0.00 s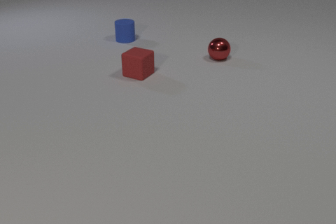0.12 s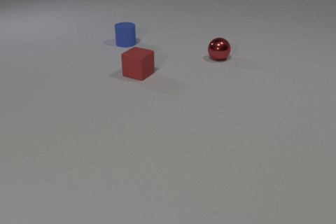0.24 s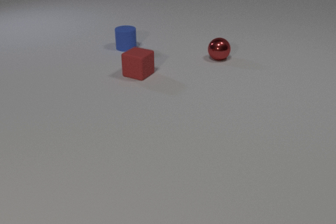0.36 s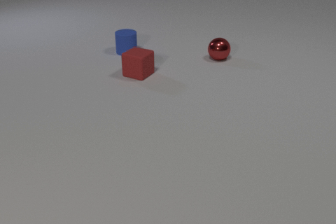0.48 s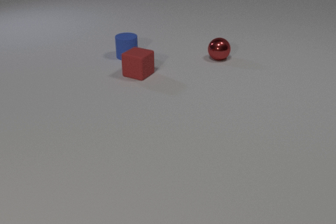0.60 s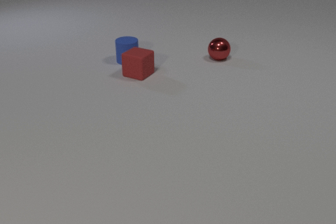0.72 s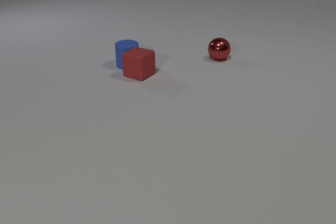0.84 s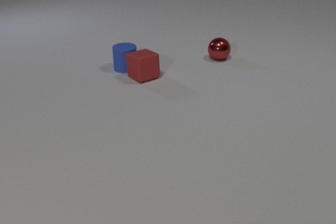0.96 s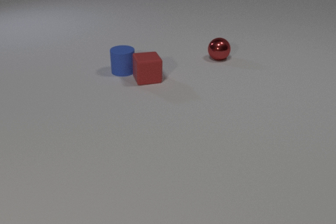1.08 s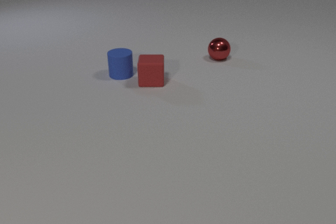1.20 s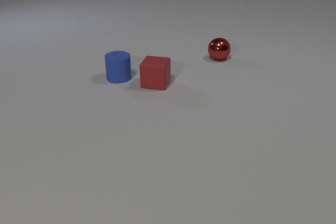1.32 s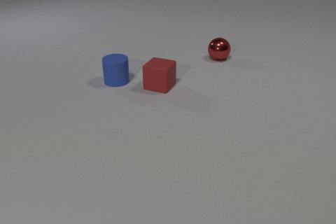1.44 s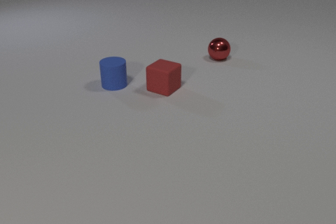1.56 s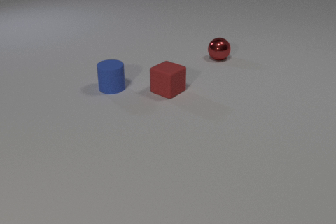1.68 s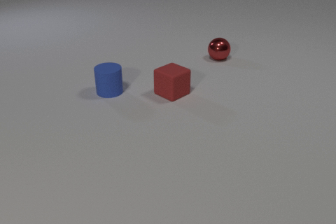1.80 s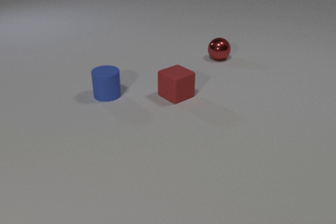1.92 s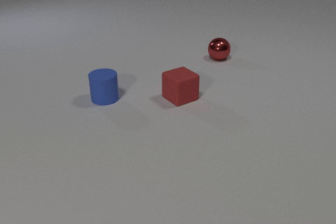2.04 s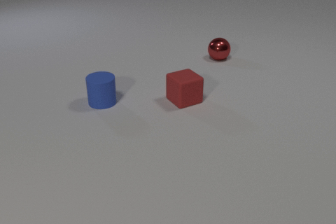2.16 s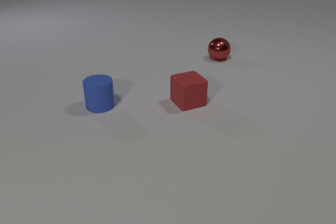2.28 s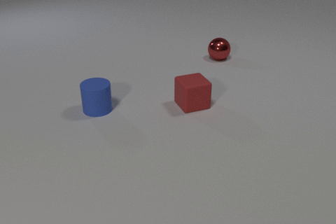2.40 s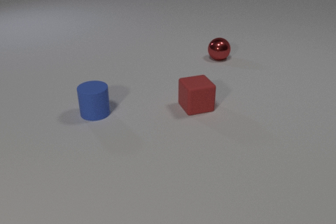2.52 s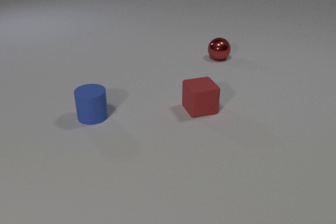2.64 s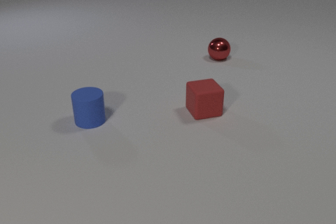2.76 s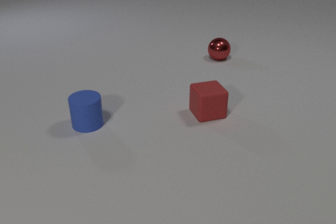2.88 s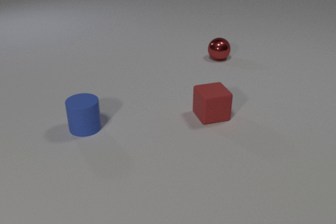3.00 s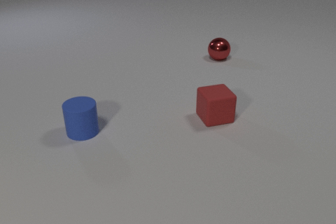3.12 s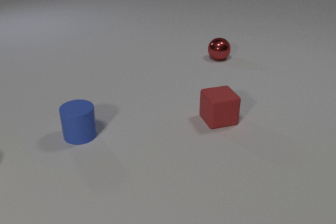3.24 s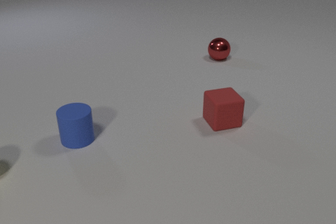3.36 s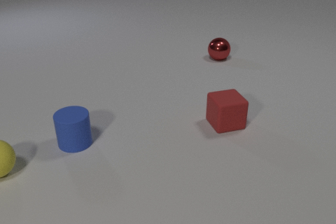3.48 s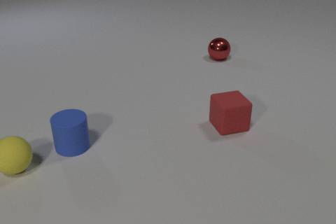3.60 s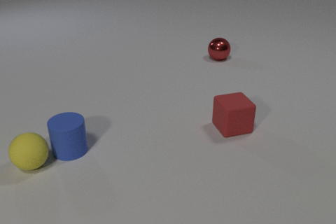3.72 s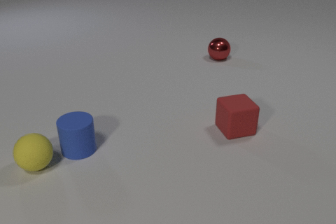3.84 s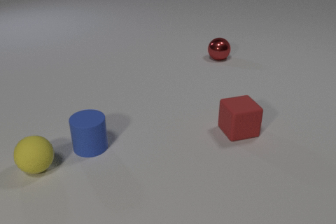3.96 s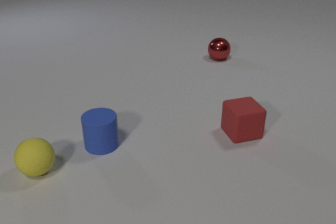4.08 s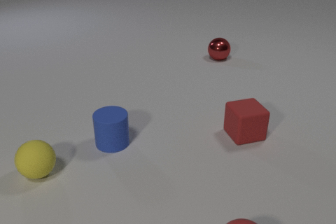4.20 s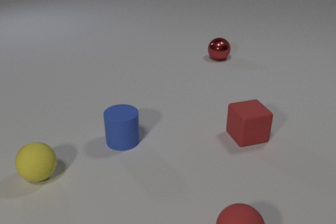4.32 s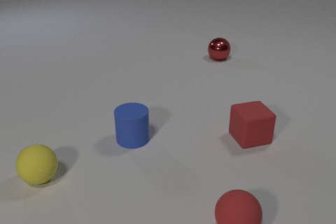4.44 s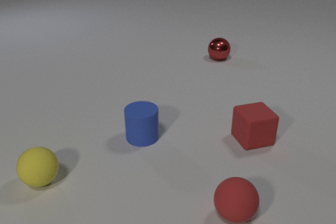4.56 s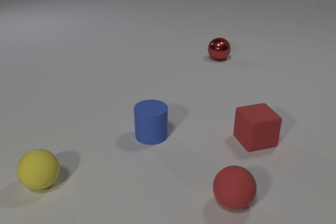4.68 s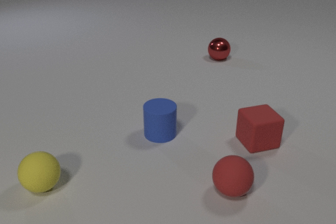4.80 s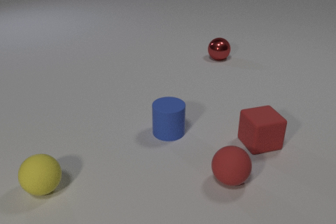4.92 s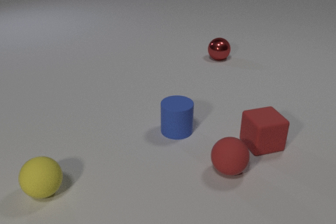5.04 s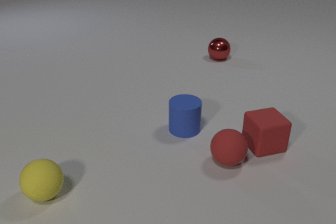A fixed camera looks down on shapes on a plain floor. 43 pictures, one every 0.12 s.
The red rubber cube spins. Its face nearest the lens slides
to the left.
The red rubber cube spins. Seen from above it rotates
clockwise.
0.00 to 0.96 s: The blue rubber cylinder slides toward the camera. The red rubber cube slides toward the camera and to the right, spins so that its near face slides to the left, clockwise seen from above. The blue rubber cylinder and the red rubber cube collide.
0.96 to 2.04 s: The blue rubber cylinder slides toward the camera. The red rubber cube slides toward the camera and to the right, spins clockwise seen from above by about 75 degrees, its near face sliding to the left.
2.04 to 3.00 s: The blue rubber cylinder slides toward the camera. The red rubber cube slides toward the camera and to the right.
3.00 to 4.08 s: The blue rubber cylinder slides to the right and toward the camera. The red rubber cube slides to the right and toward the camera. The yellow rubber sphere comes in at the left edge, rolls to the right. The red rubber sphere comes in at the bottom edge. The blue rubber cylinder and the yellow rubber sphere collide.
4.08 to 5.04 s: The blue rubber cylinder slides to the right. The red rubber cube slides to the right and toward the camera. The yellow rubber sphere rolls toward the camera. The red rubber sphere rolls away from the camera.
What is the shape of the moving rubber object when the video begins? cylinder.
What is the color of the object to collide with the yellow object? blue.
Are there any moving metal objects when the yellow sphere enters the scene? no.
